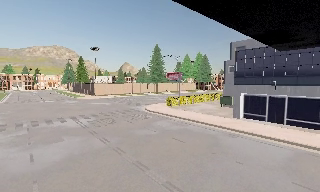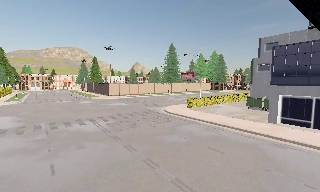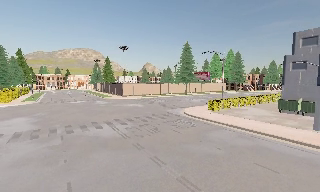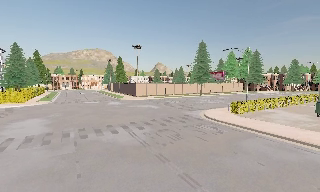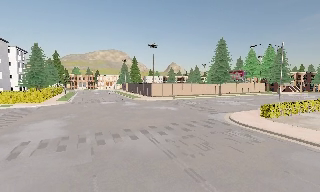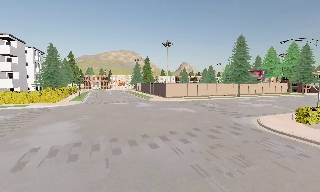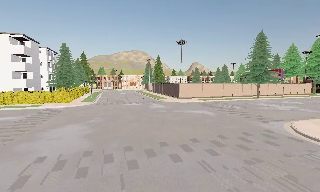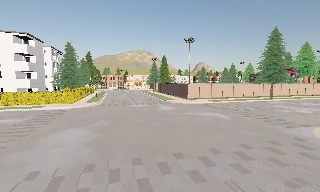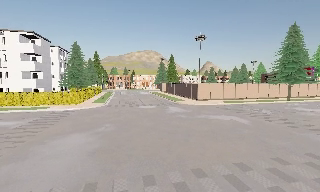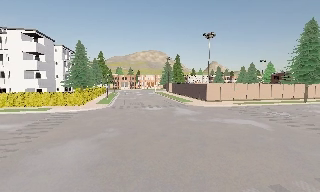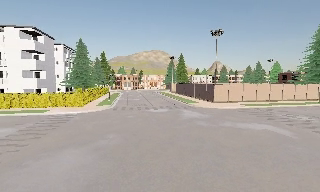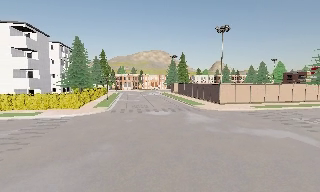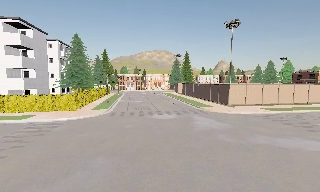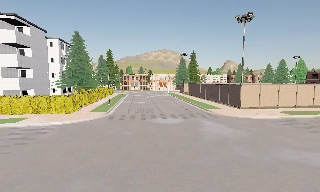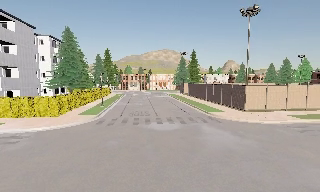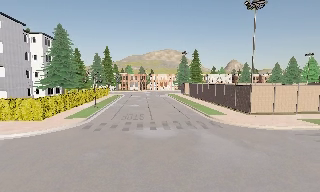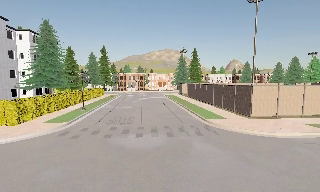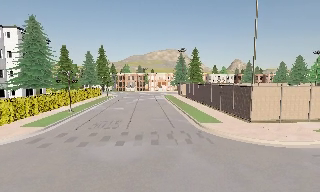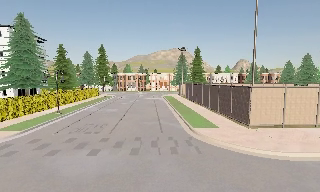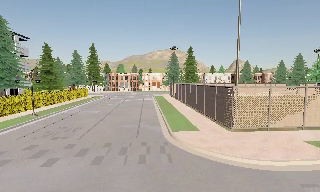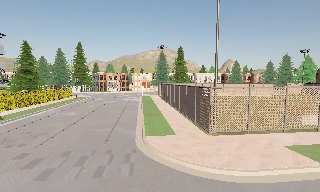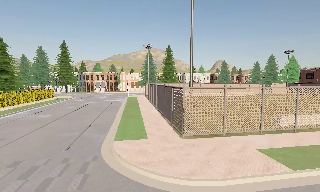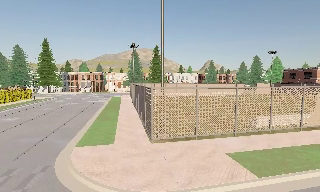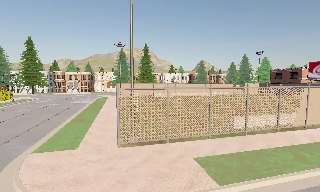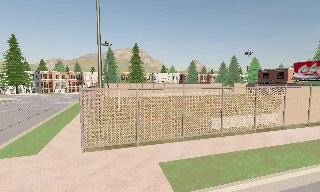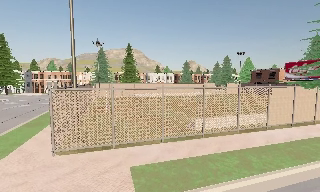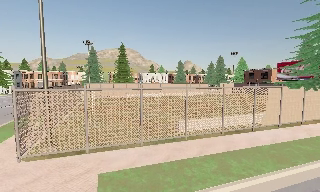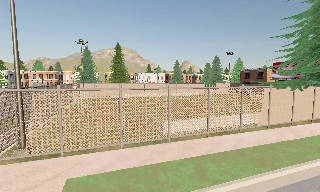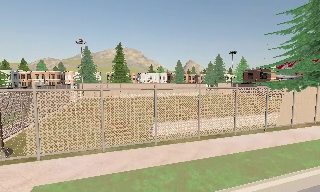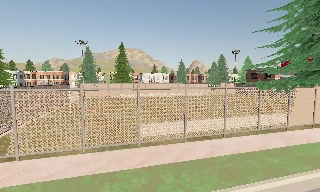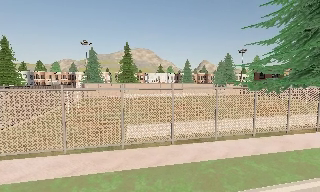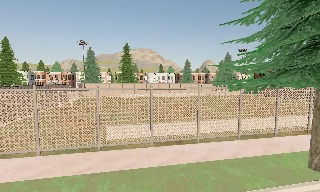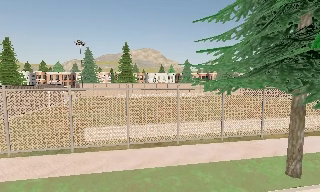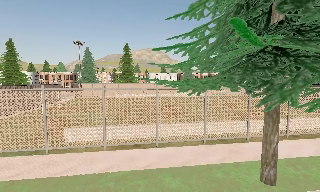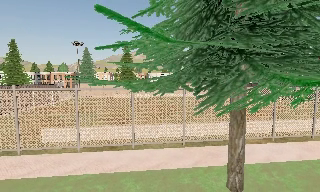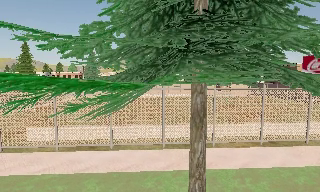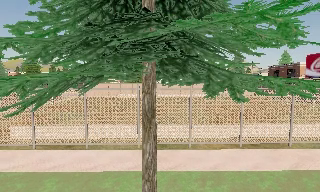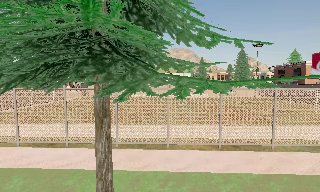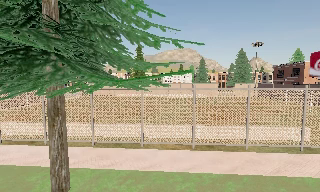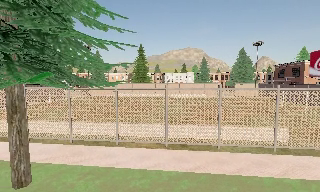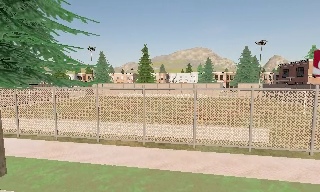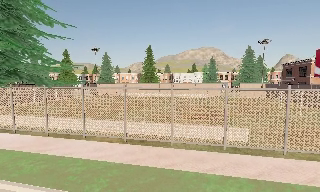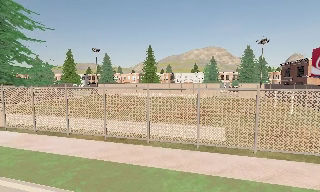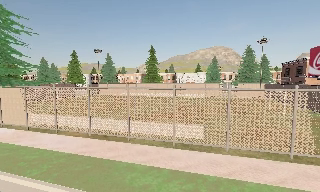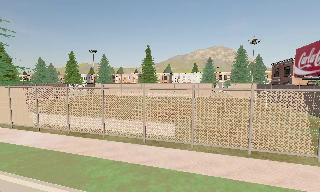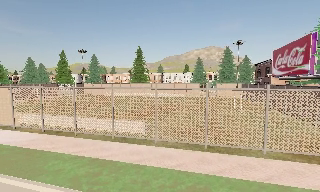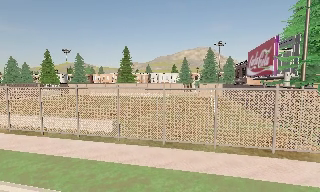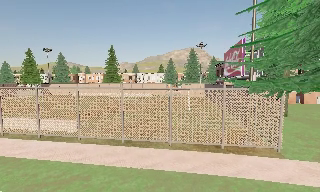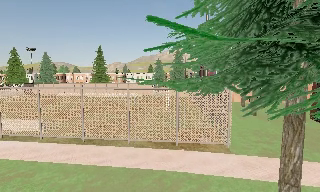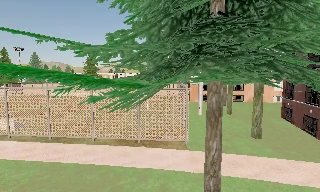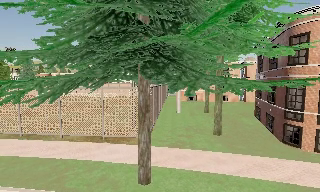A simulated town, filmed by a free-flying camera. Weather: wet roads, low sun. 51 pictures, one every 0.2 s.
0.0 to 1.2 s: The camera pans to its left, which is counterclockwise from overhead, by about 25 degrees. It travels forward and to its left, about 10 m, so what stands in front looms larger.
1.2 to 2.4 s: The camera travels forward, about 9 m, so what stands in front looms larger.
2.4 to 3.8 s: The camera travels forward and to its right, about 12 m, so what stands in front looms larger.
3.8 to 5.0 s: The scene slides to the left, as the camera pans about 15 degrees to its right. It travels to its right and forward, about 9 m, so close, fixed things drift to the left.
5.0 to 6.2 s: The camera travels to its right, about 7 m, so close, fixed things drift to the left.
6.2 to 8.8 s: The camera pans to its left, which is counterclockwise from overhead, by about 30 degrees. It travels to its right, about 20 m, so close, fixed things drift to the left.
8.8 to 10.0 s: The camera pans to its right, which is clockwise from overhead, by about 10 degrees. It travels to its right, about 12 m, so close, fixed things drift to the left.
The film runs backward here.
